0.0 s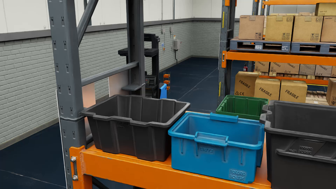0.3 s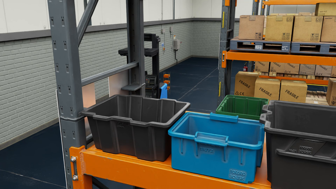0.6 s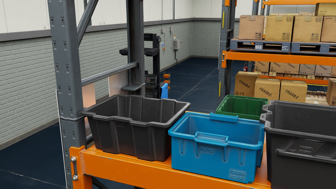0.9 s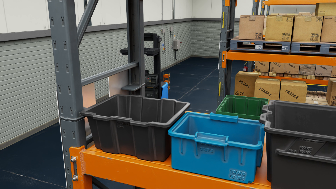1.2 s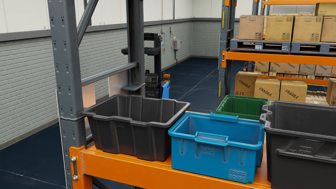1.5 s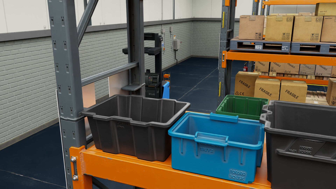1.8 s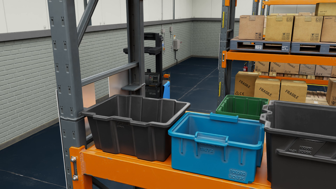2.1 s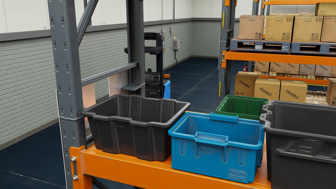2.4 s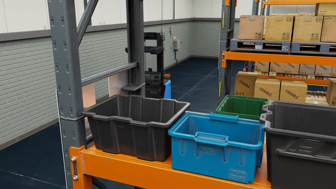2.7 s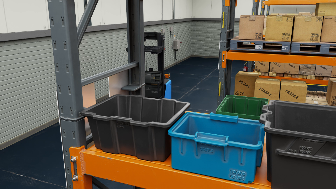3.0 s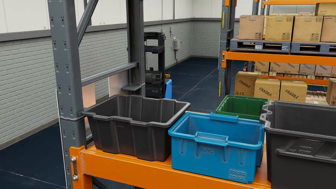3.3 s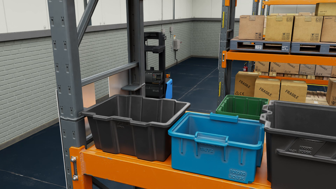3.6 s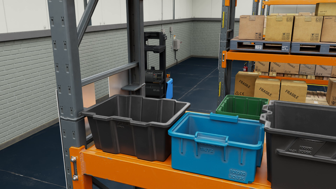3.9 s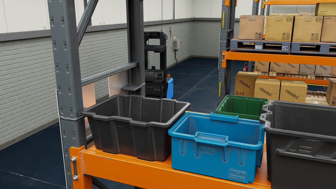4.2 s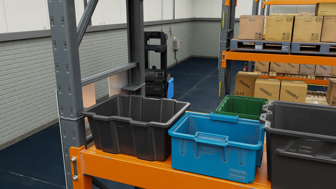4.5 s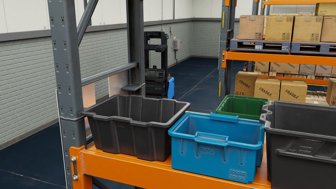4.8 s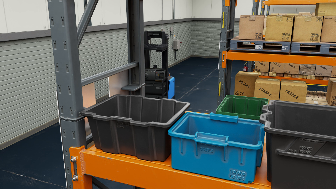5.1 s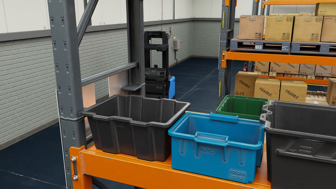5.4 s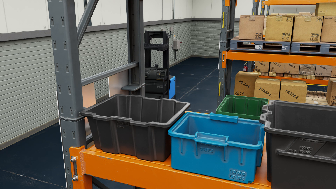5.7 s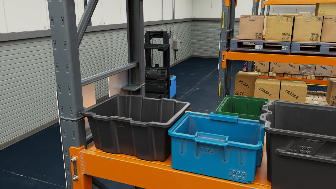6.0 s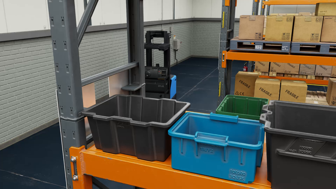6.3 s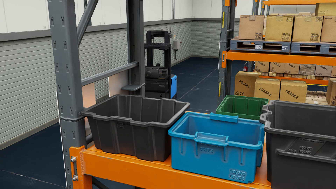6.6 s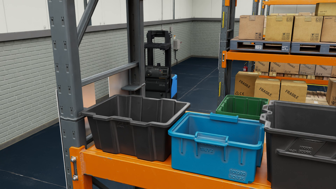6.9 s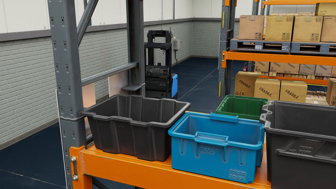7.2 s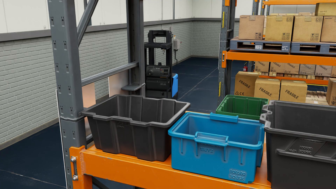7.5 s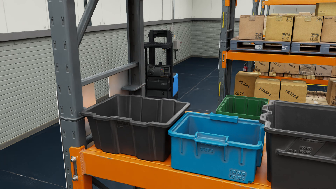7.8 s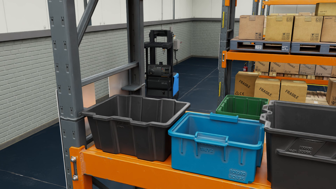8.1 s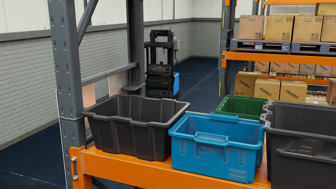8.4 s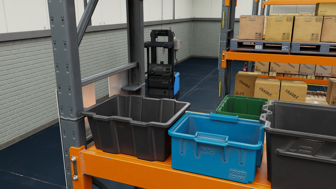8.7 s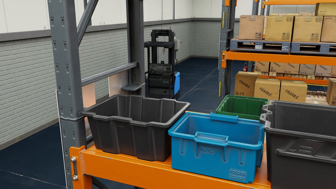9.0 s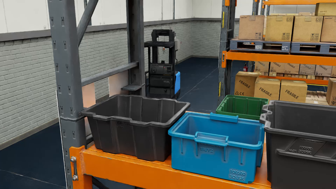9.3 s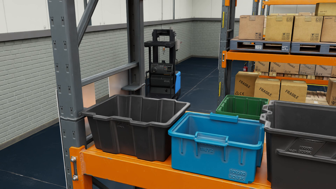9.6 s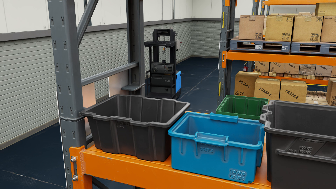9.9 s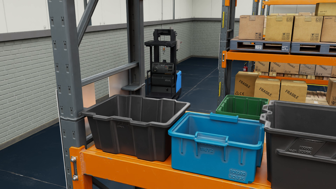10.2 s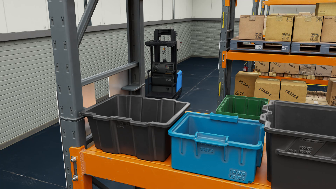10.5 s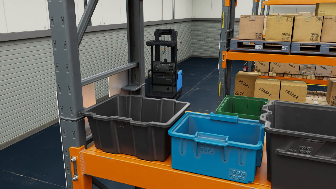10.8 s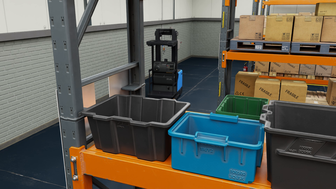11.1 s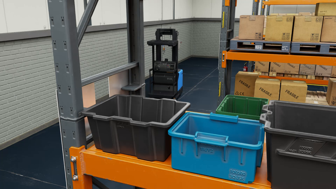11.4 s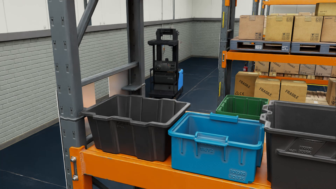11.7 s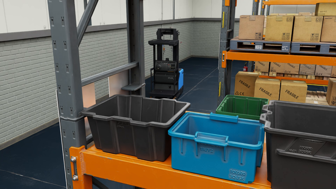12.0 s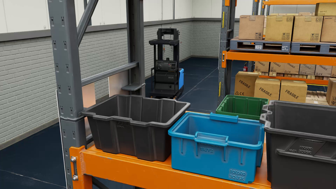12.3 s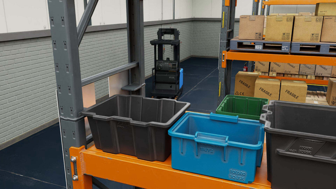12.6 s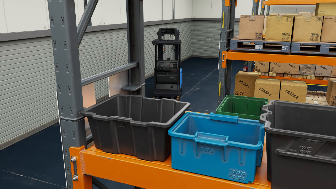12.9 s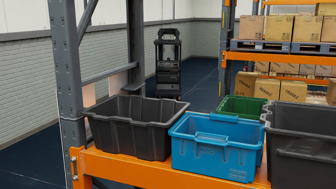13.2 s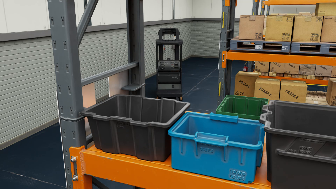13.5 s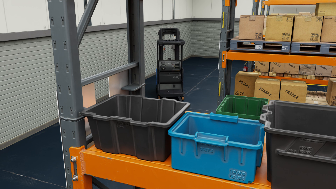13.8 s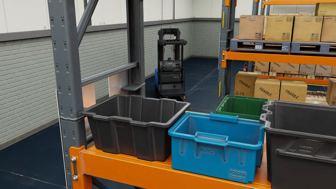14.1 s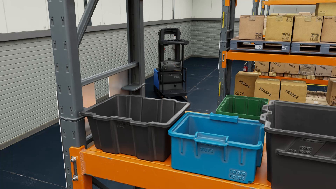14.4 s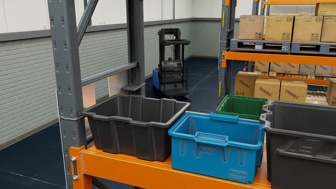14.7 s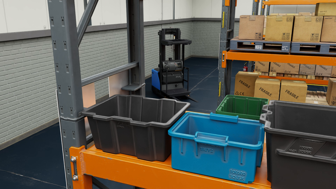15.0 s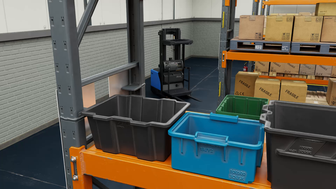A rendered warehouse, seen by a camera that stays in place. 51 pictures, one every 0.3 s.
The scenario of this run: A forklift runs into an object in its way.
